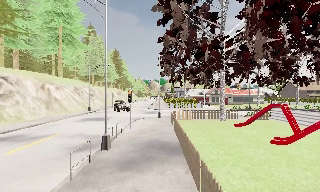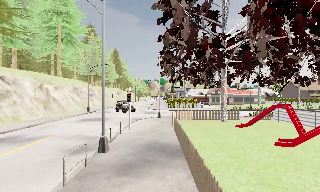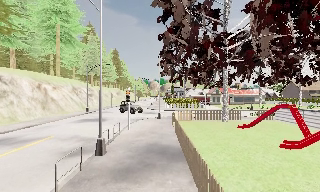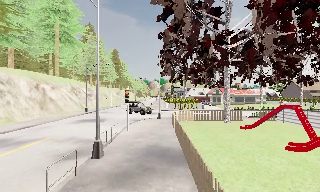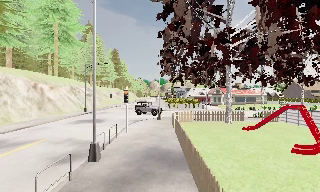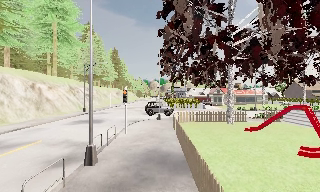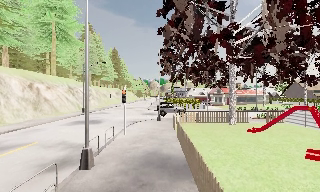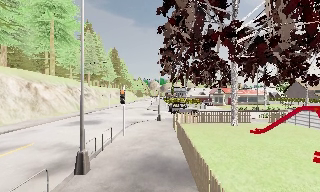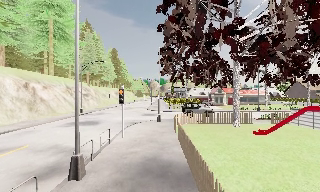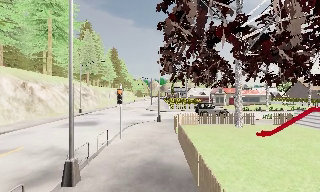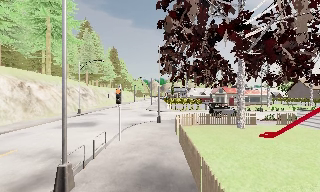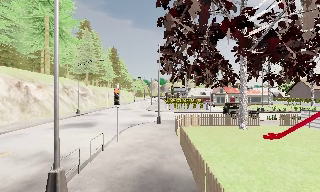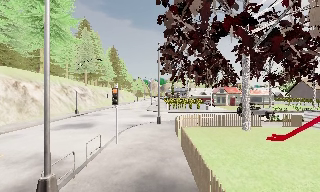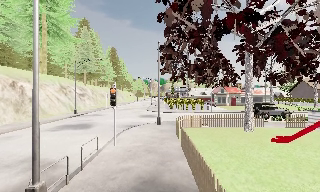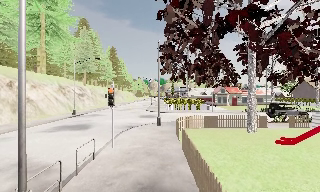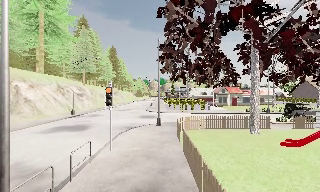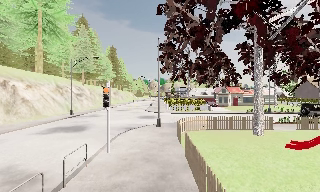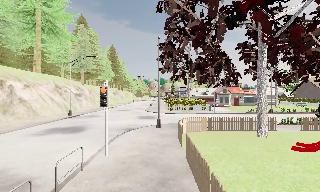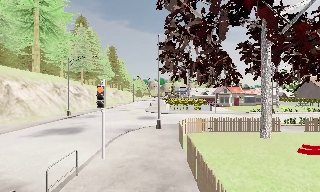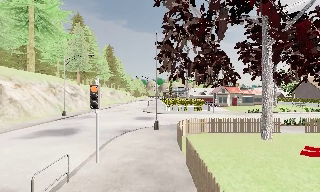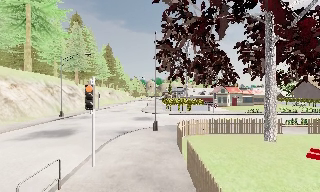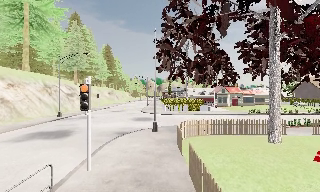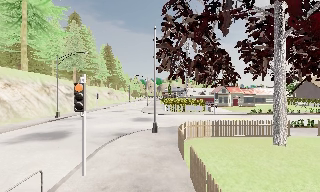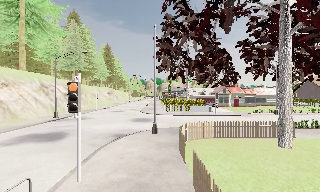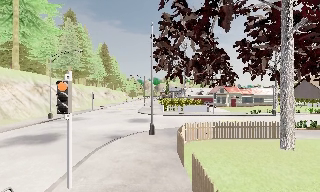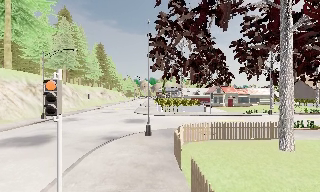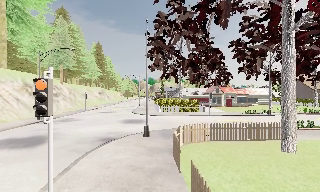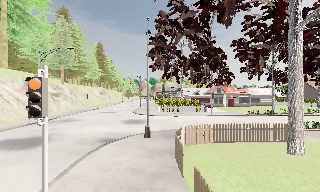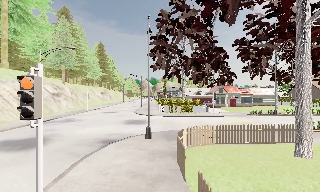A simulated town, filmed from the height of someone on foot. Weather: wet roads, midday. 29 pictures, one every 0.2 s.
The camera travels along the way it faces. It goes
forward.
0.0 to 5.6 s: The camera travels forward, about 9 m, so what stands in front looms larger.
The film runs forward here.
